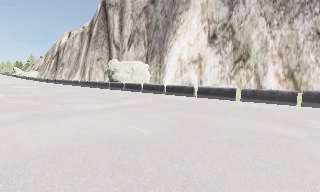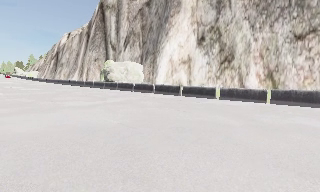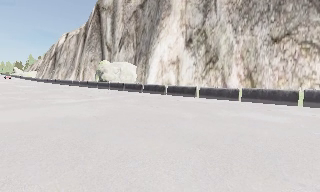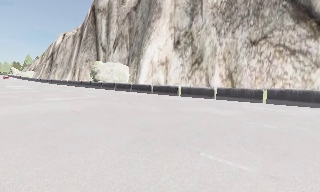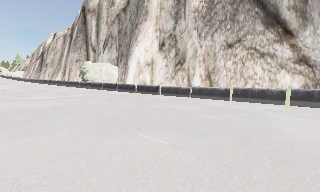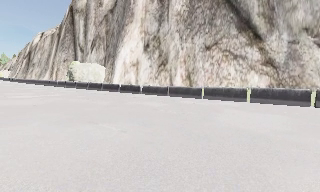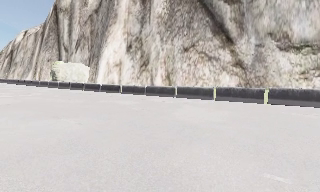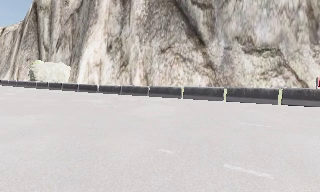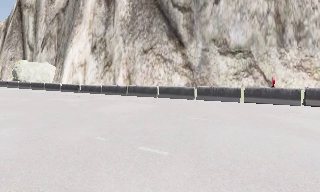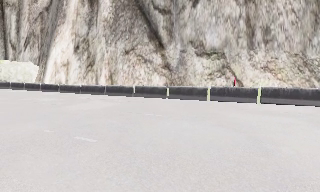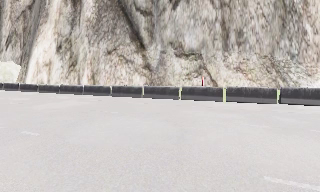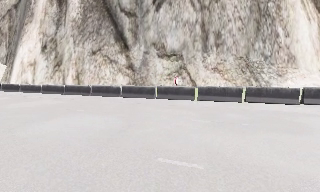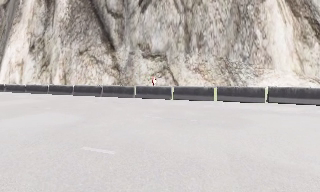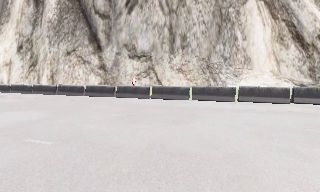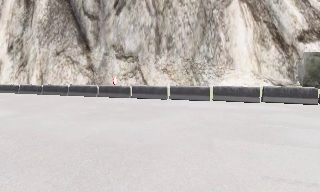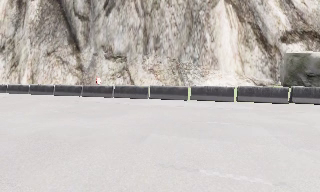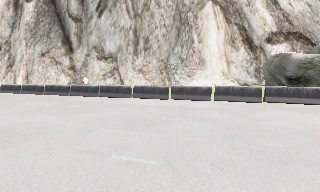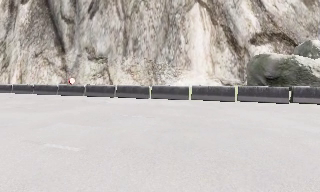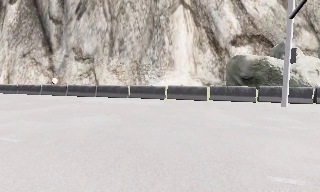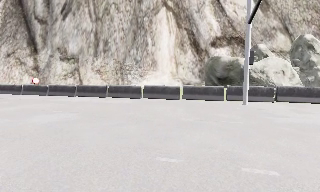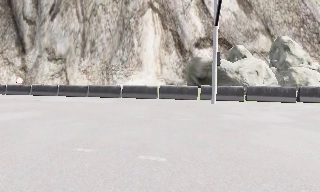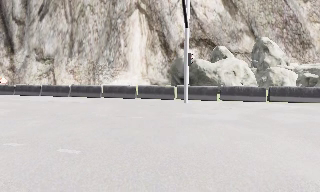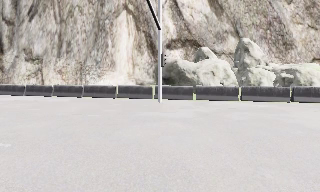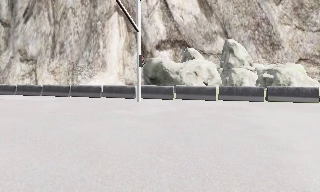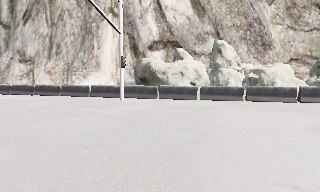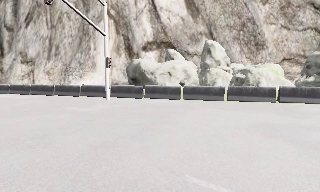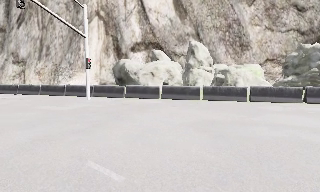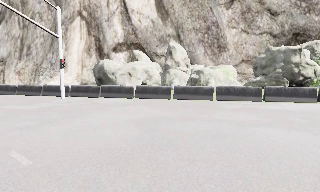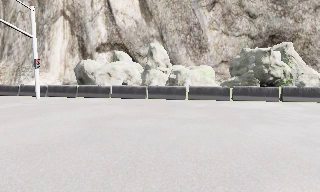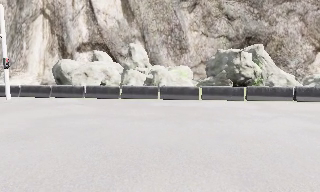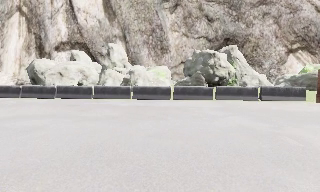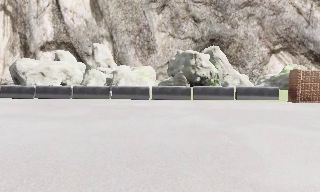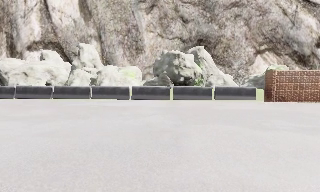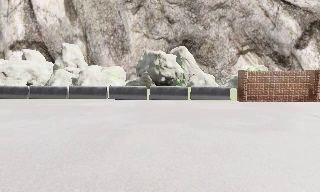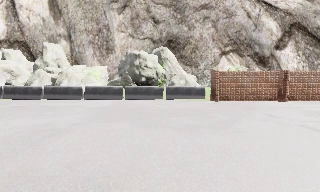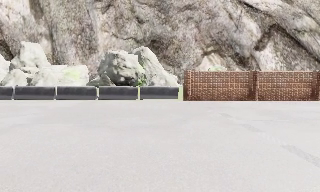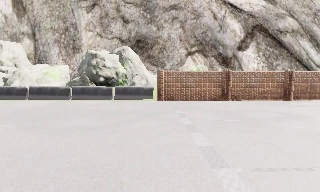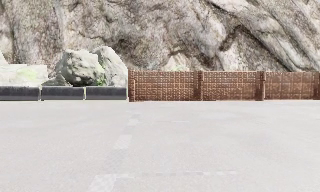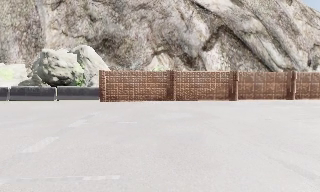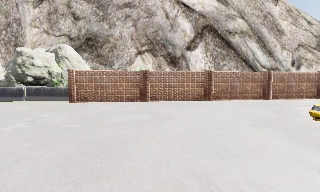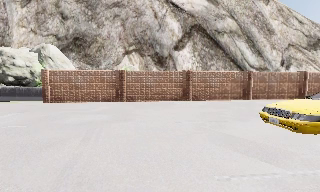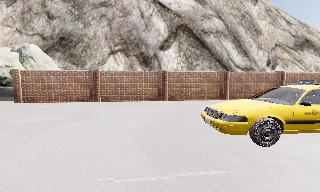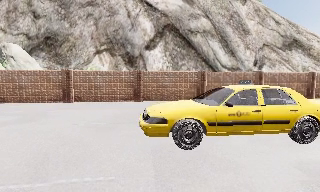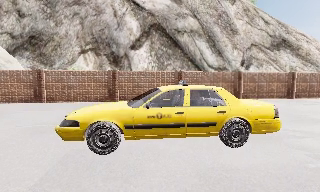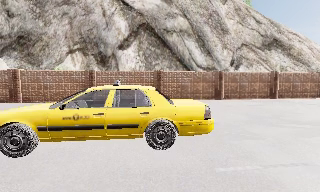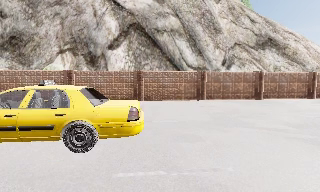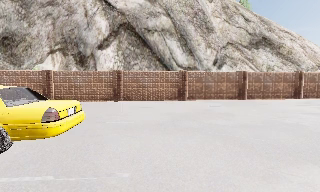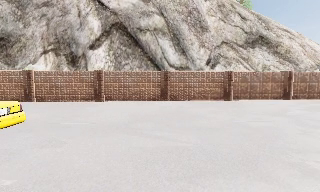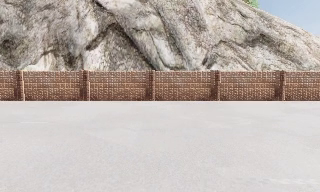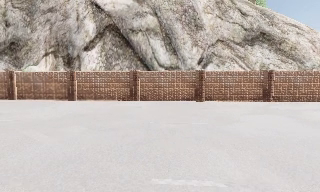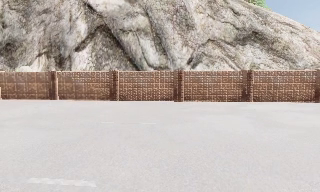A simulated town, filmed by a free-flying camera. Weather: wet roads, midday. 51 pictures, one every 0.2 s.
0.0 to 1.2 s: The camera travels to its right and backward, about 10 m, so close, fixed things drift to the left.
1.2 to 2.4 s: The camera pans to its right, which is clockwise from overhead, by about 15 degrees. It travels to its right and backward, about 10 m, so close, fixed things drift to the left.
2.4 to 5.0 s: The camera travels to its right, about 25 m, so close, fixed things drift to the left.
5.0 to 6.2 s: The scene slides to the left, as the camera pans about 10 degrees to its right. It travels to its right, about 10 m, so close, fixed things drift to the left.
6.2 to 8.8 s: The scene slides to the left, as the camera pans about 10 degrees to its right. It travels to its right, about 25 m, so close, fixed things drift to the left.
8.8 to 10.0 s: The camera pans to its left, which is counterclockwise from overhead, by about 10 degrees. It travels to its right, about 11 m, so close, fixed things drift to the left.
The film runs backward here.
